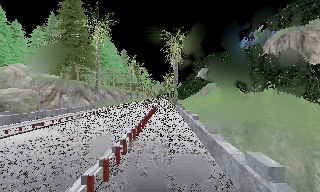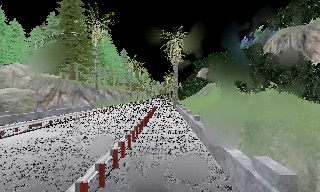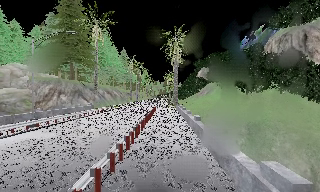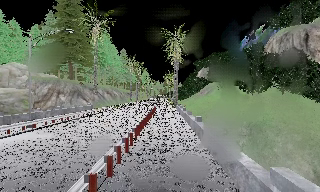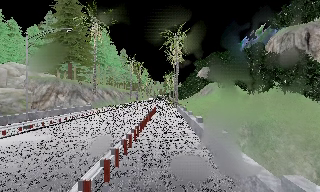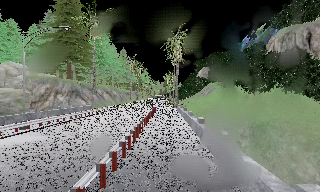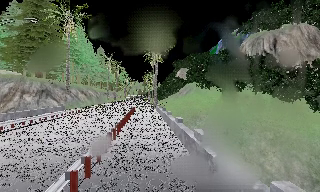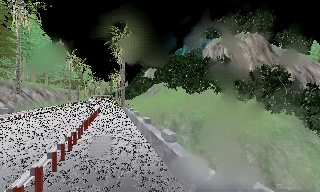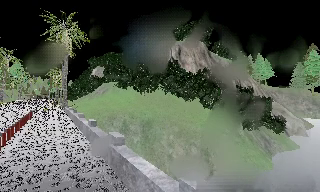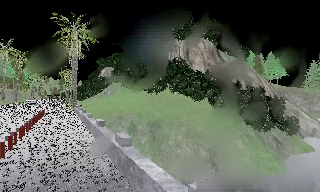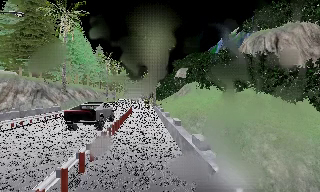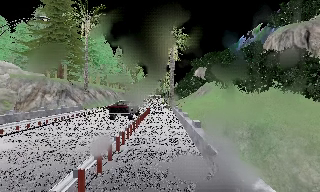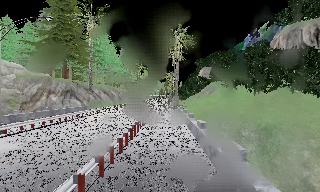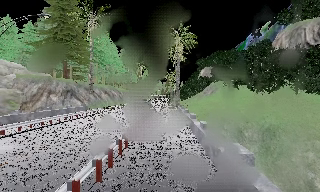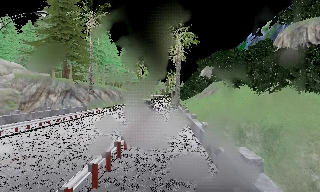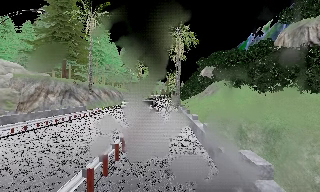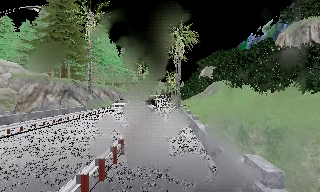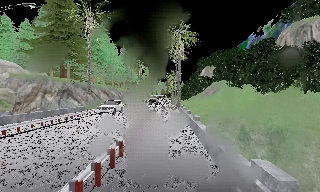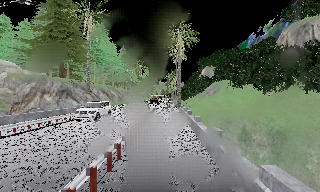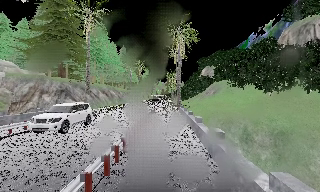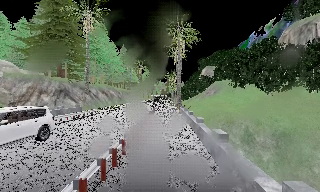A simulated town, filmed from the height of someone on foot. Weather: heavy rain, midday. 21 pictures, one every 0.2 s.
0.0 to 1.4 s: The camera pans to its right, which is clockwise from overhead, by about 20 degrees. It travels forward, about 2 m, so what stands in front looms larger.
1.4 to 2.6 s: The camera pans to its left, which is counterclockwise from overhead, by about 20 degrees. It travels forward, about 1.5 m, so what stands in front looms larger.
2.6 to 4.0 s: The camera travels forward, about 2 m, so what stands in front looms larger.
The film runs forward here.
